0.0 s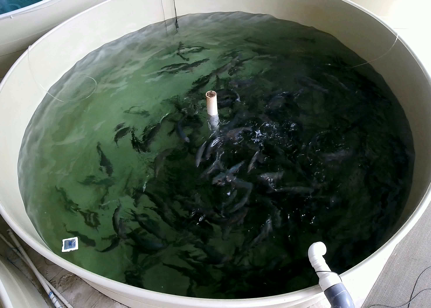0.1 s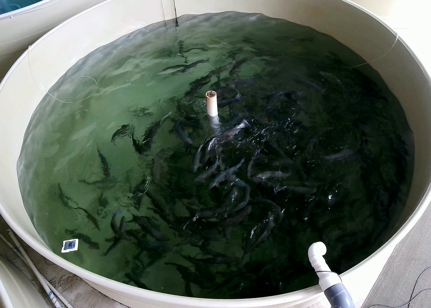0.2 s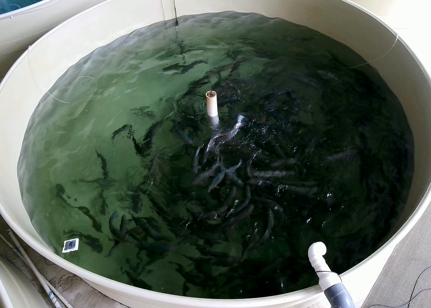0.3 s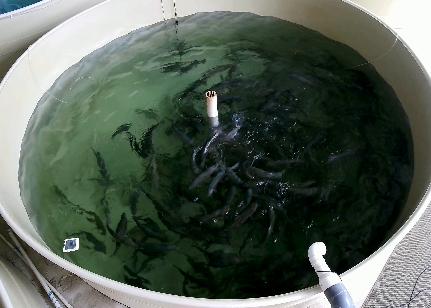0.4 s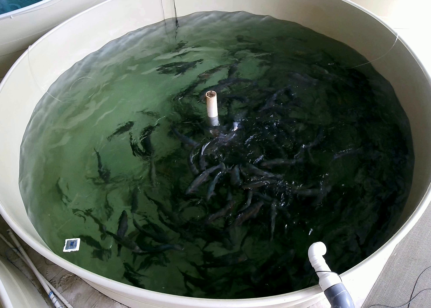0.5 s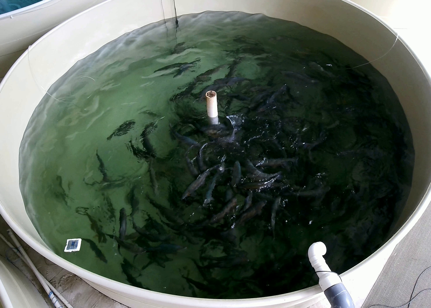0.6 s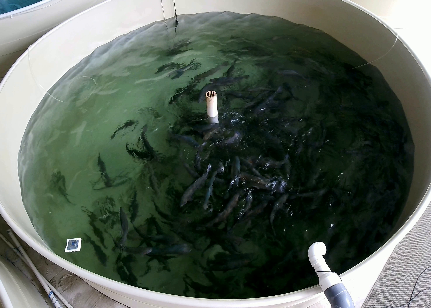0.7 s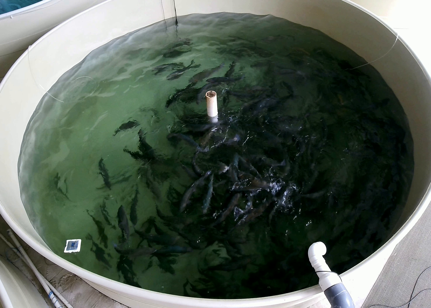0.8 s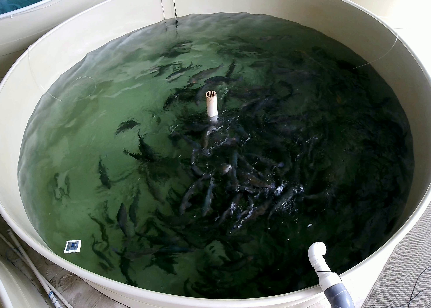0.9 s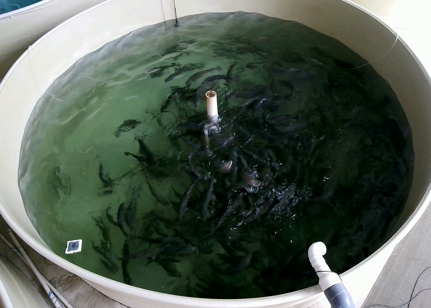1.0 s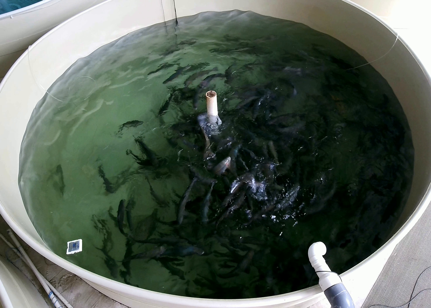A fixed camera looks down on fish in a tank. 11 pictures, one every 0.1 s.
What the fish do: Foraging.
